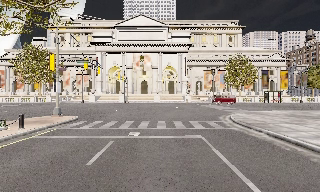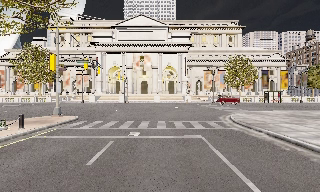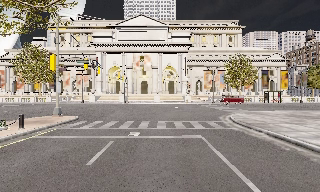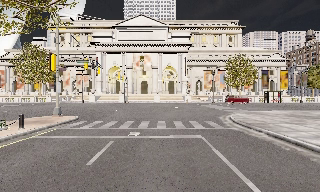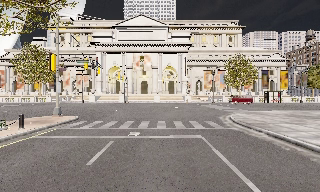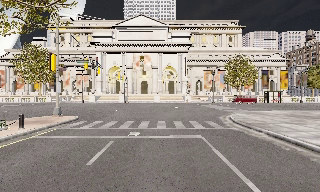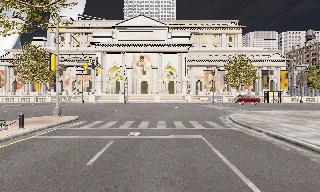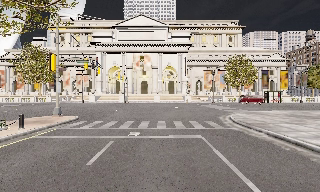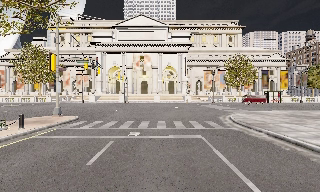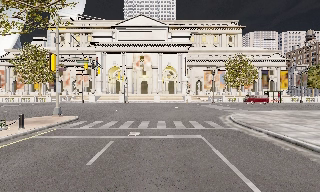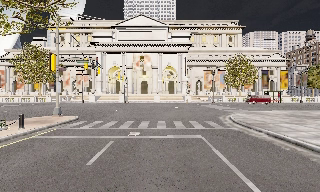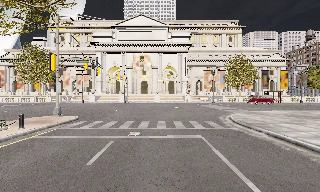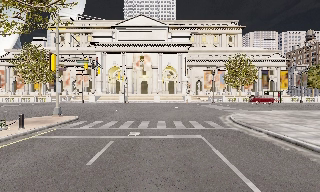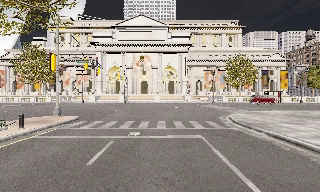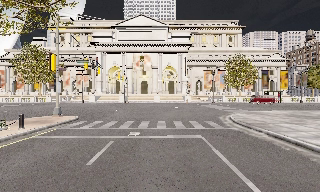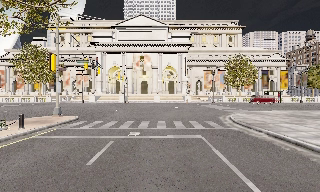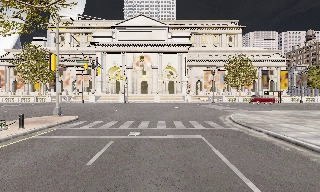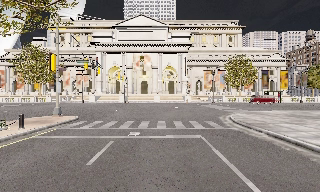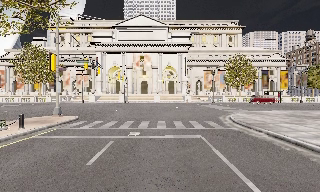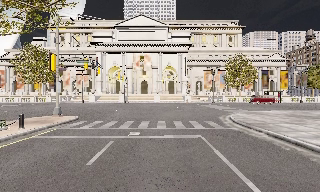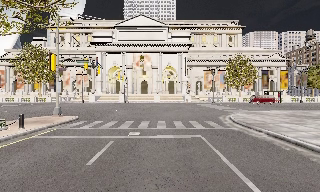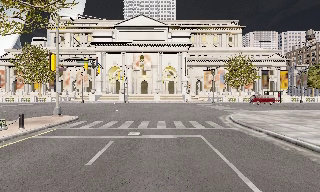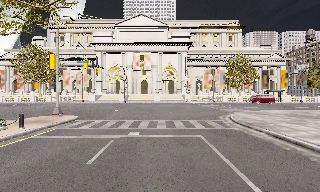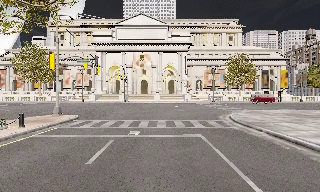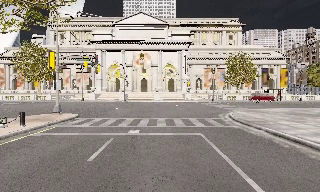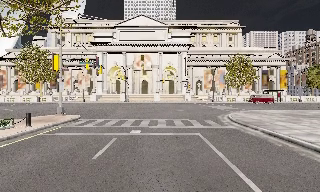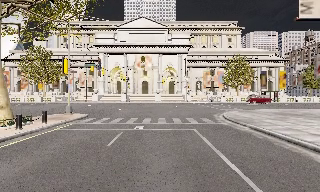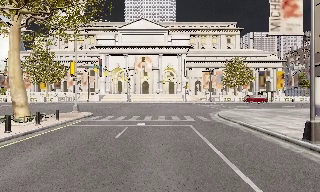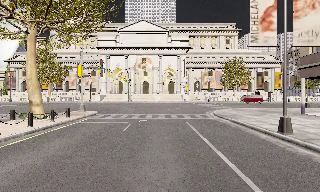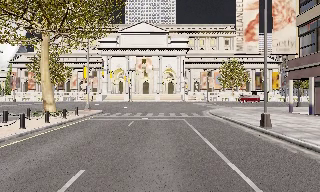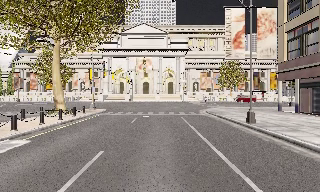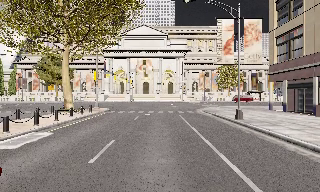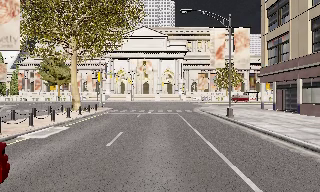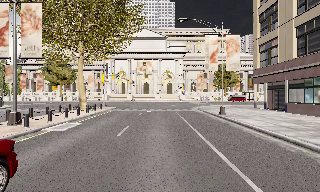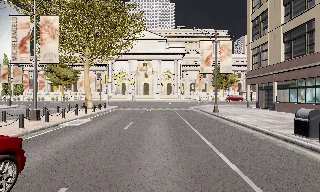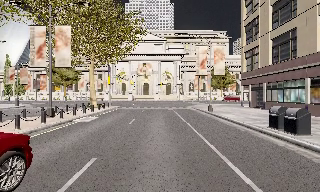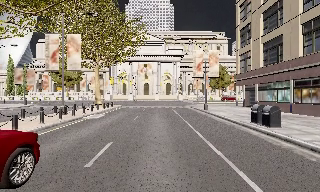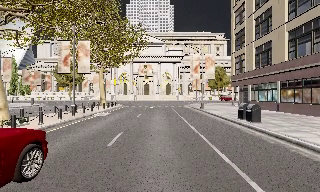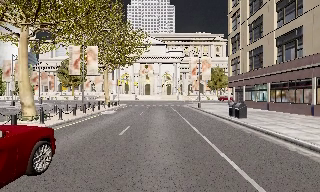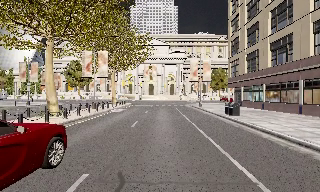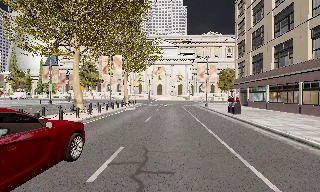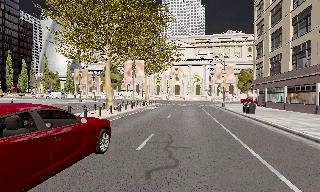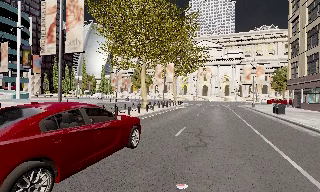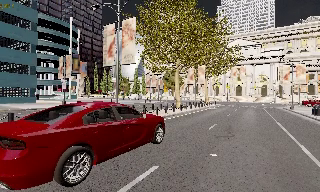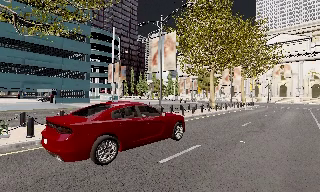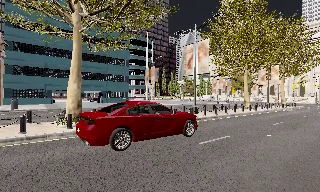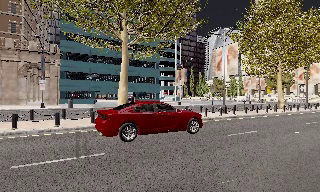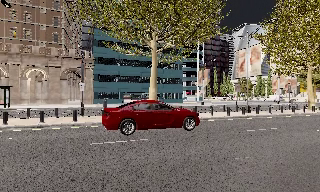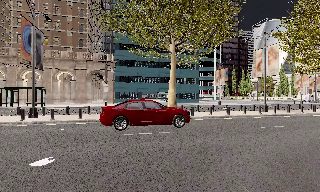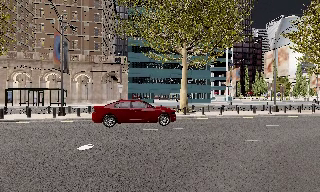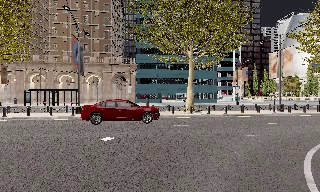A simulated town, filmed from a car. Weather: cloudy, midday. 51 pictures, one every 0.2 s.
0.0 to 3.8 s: The camera keeps its place and its aim.
3.8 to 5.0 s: The camera shifts only a little, or ends up much as it began.
5.0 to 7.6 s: The camera travels backward, about 17 m, so what stands in front gets smaller.
7.6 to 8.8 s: The camera pans to its left, which is counterclockwise from overhead, by about 40 degrees. It travels backward, about 11 m.
8.8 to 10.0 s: The camera pans to its left, which is counterclockwise from overhead, by about 40 degrees. It travels backward, about 8 m. It loses speed.
The film runs backward here.
